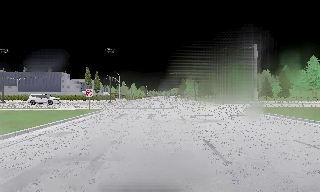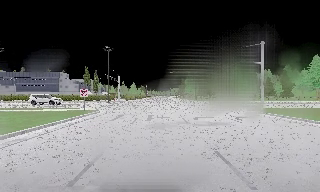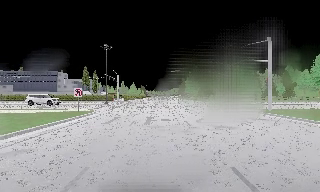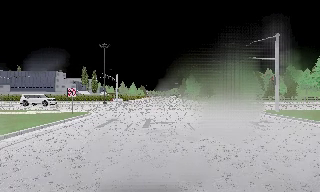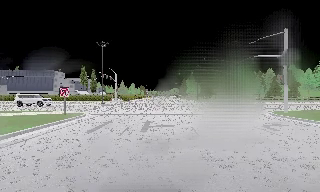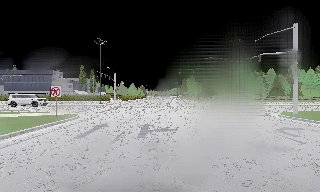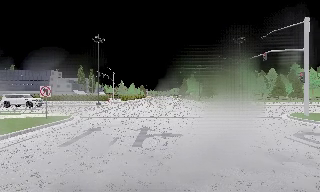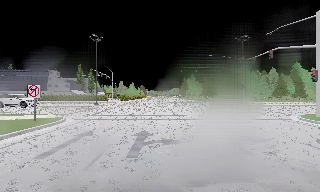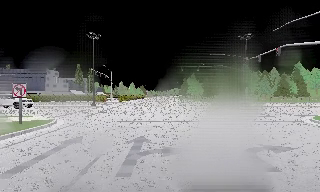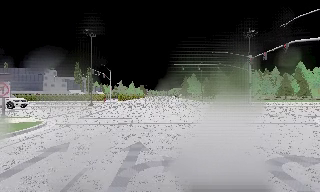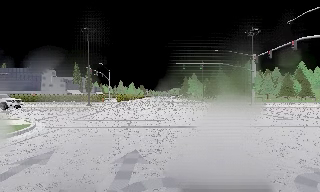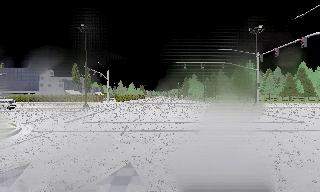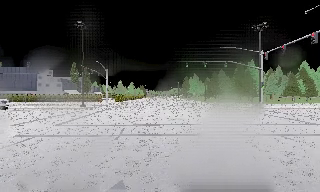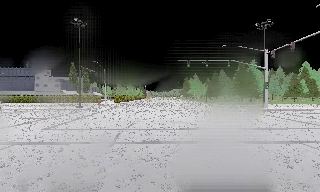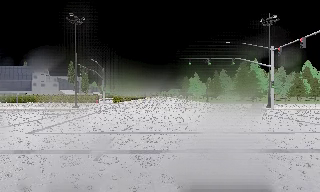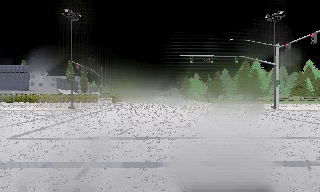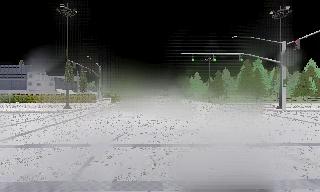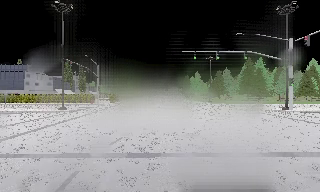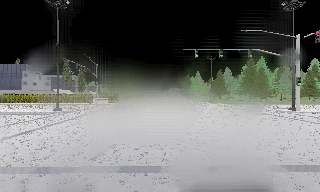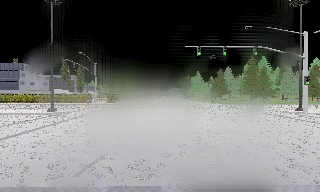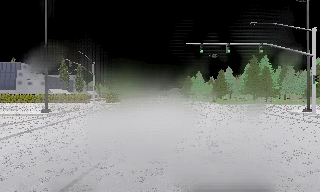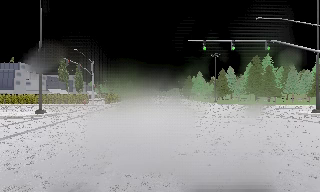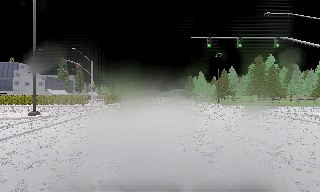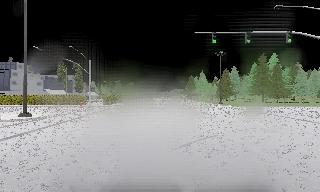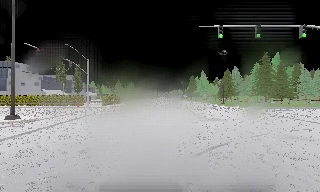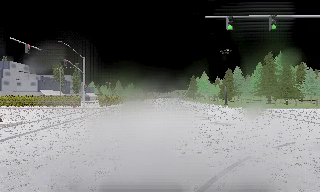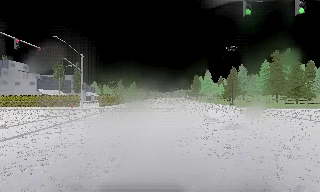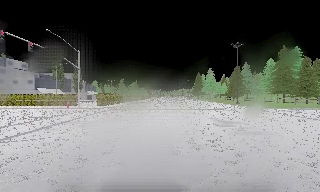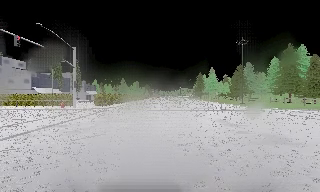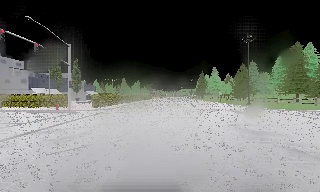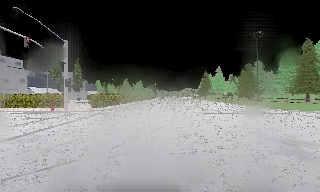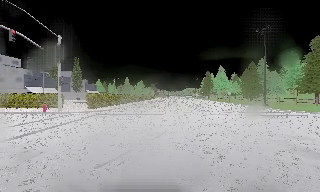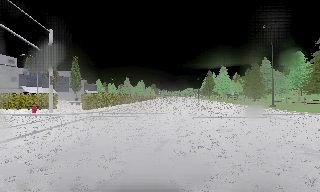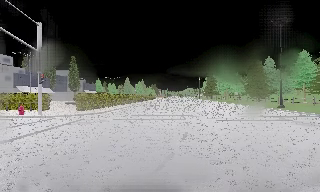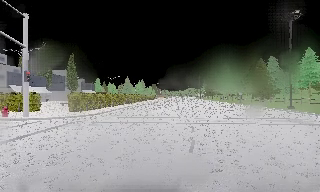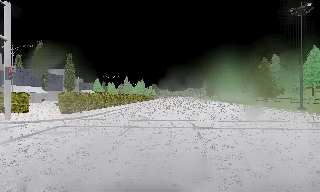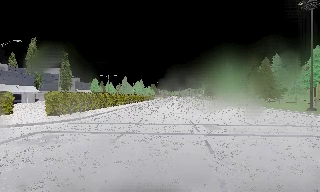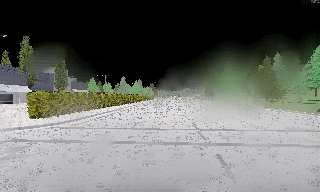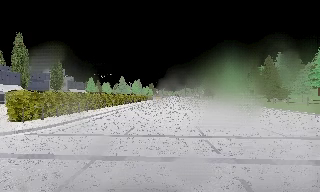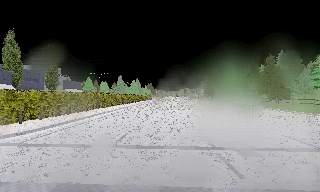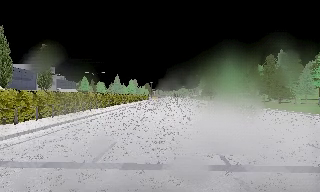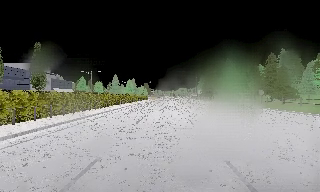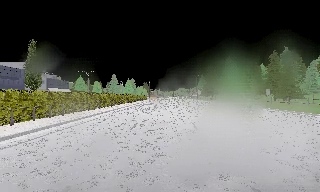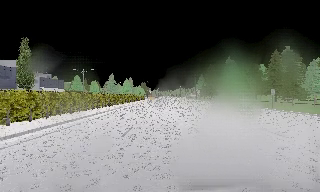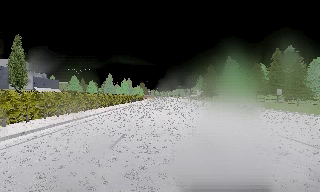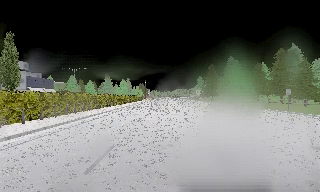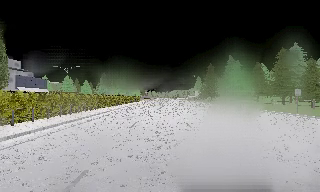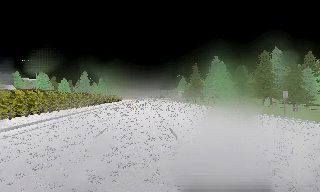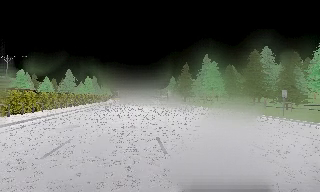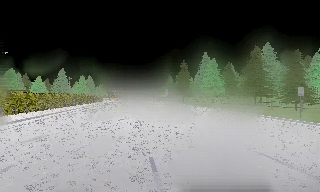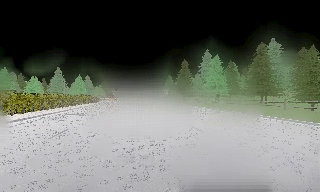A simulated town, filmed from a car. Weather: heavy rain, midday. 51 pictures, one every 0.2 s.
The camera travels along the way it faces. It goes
forward.
0.0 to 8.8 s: The camera travels forward, about 55 m, so what stands in front looms larger.
8.8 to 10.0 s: The camera swings to its right by about 10 degrees, and the scene slides to the left. It travels forward, about 13 m, so what stands in front looms larger.
The film runs forward here.
